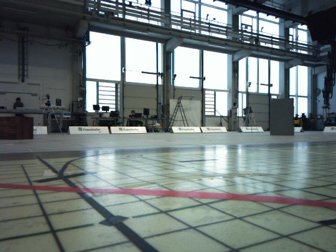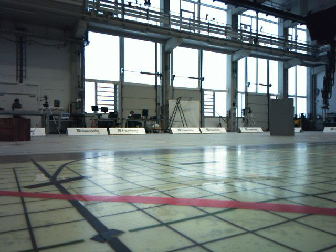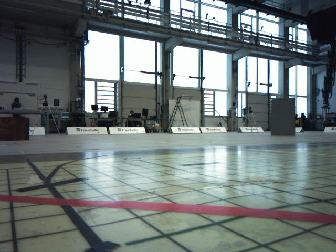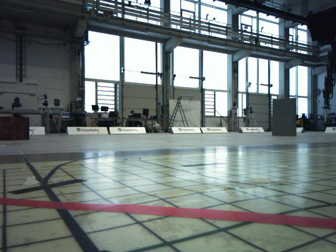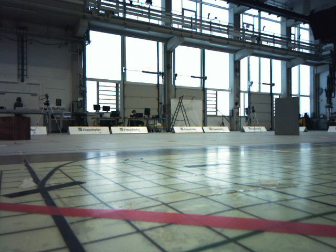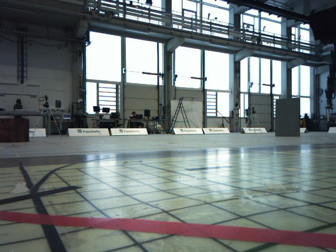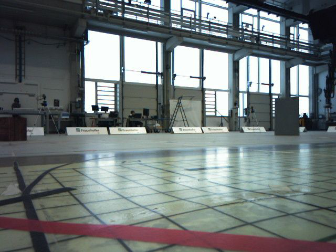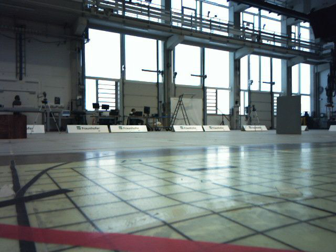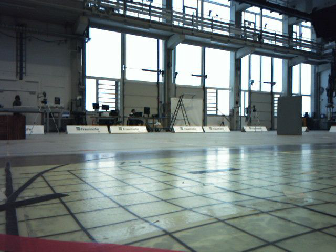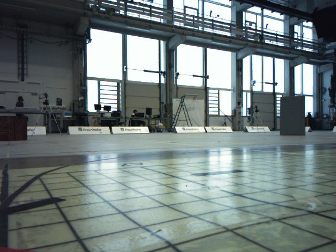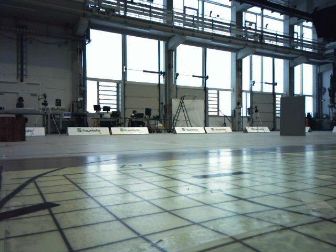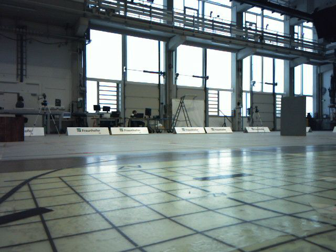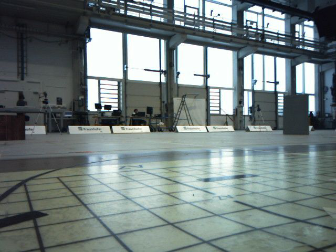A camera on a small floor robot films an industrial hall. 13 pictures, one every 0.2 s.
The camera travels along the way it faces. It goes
forward.
0.0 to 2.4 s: The camera travels forward, about 0.5 m, so what stands in front looms larger.
The film runs forward here.
